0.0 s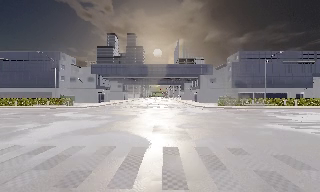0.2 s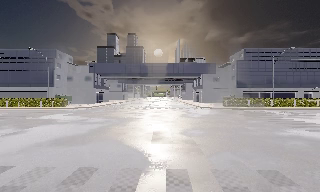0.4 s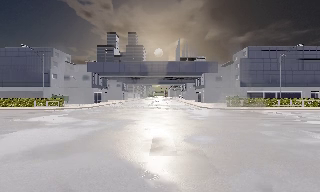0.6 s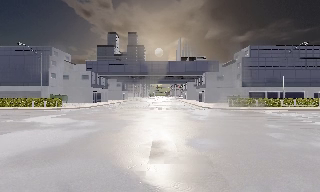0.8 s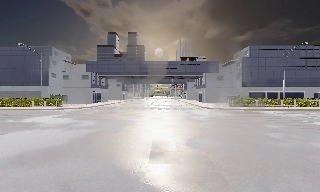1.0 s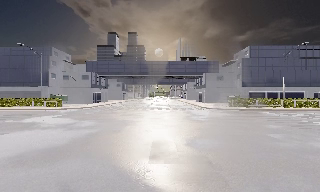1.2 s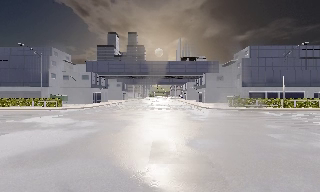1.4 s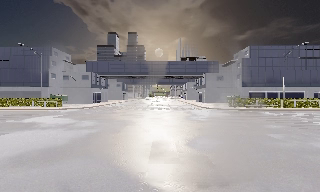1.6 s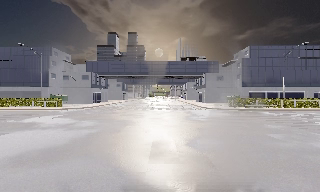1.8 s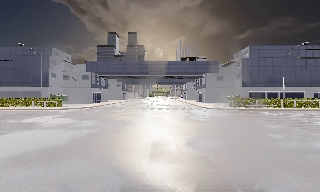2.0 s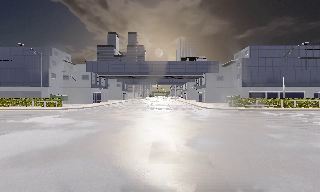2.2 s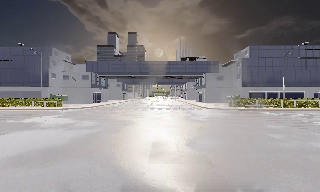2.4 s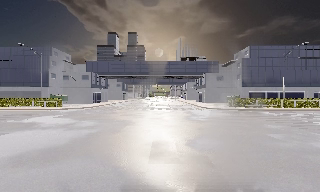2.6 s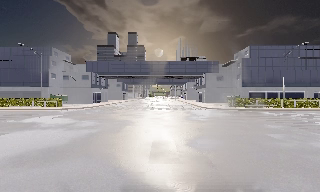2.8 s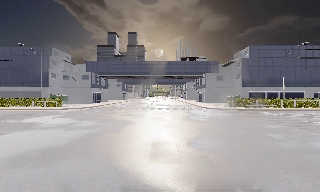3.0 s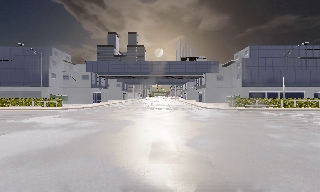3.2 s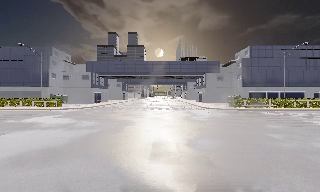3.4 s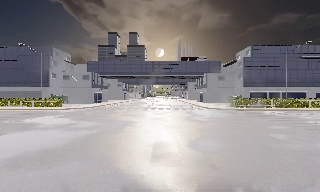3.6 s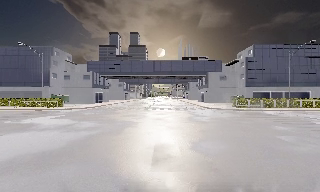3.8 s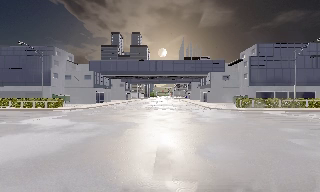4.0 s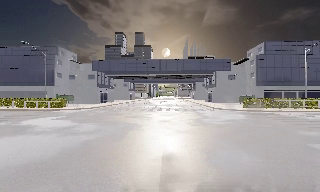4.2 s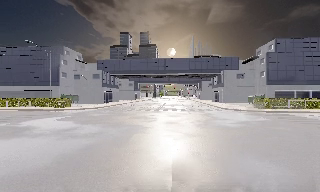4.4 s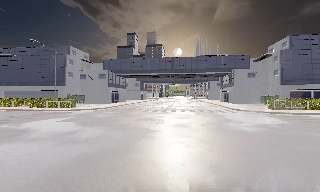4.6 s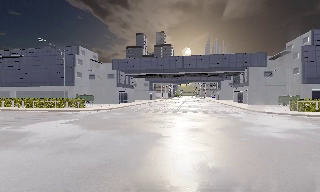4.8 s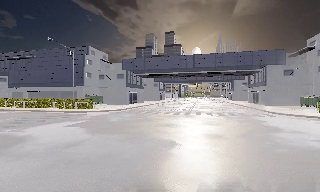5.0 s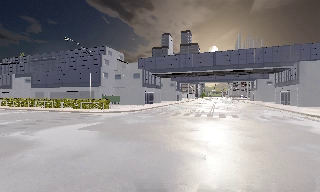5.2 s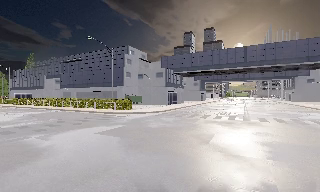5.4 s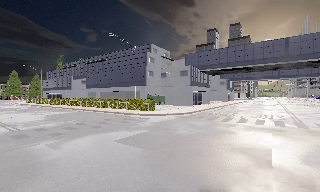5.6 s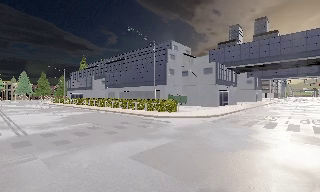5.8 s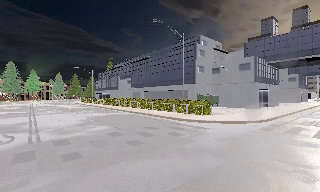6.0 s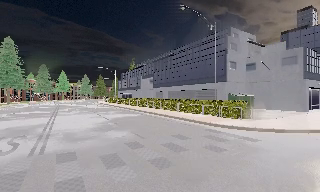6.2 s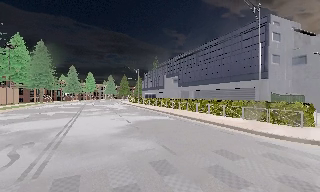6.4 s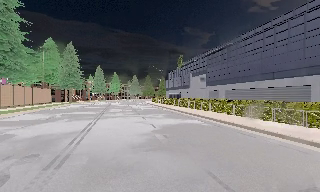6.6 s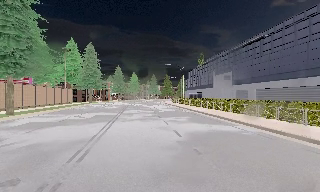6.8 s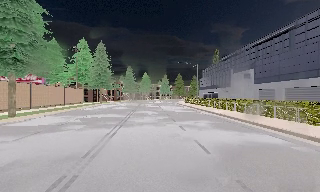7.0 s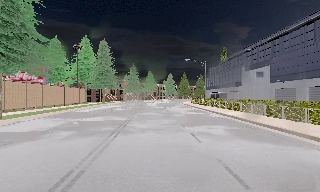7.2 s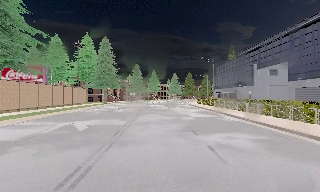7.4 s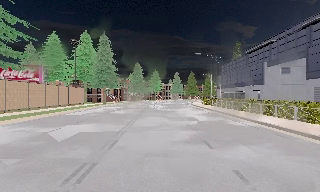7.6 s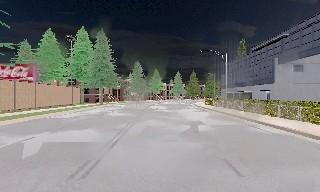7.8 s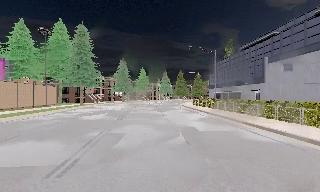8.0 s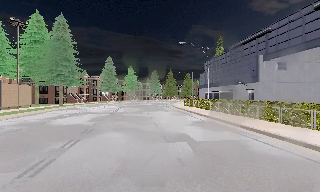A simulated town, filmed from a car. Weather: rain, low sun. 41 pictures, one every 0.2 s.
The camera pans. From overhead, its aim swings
counterclockwise.
The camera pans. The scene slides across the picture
to the right.
0.0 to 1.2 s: The camera travels forward, about 3.5 m, so what stands in front looms larger. It loses speed.
1.2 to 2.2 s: The camera keeps its place and its aim.
2.2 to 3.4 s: The camera shifts only a little, or ends up much as it began.
3.4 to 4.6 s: The camera travels forward, about 4 m, so what stands in front looms larger. It gains speed.
4.6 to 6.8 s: The scene slides to the right, as the camera pans about 75 degrees to its left. It travels forward, about 18 m.
6.8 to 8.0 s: The camera travels forward, about 11 m, so what stands in front looms larger.
The film runs forward here.
